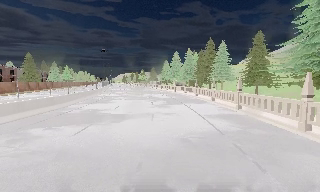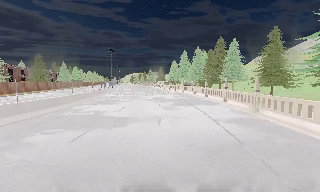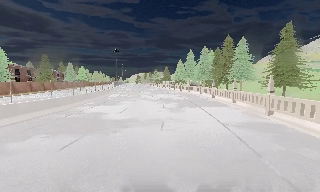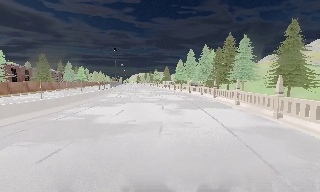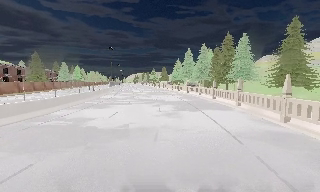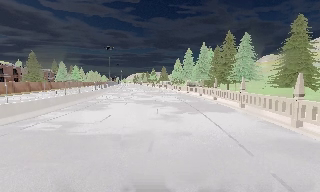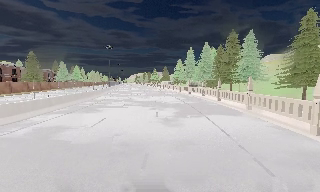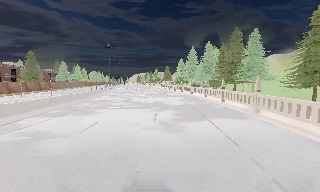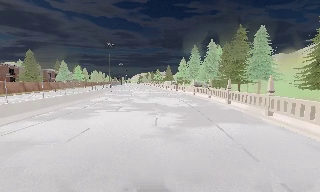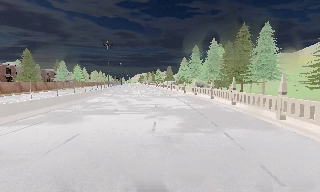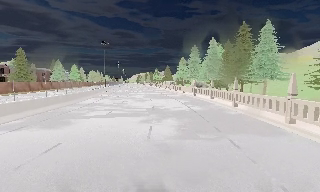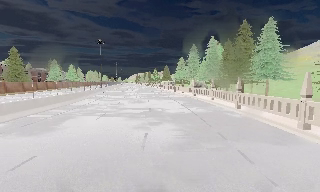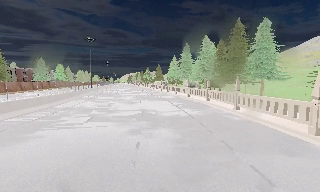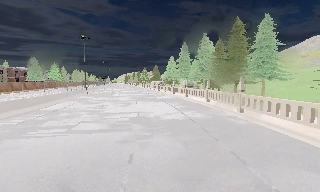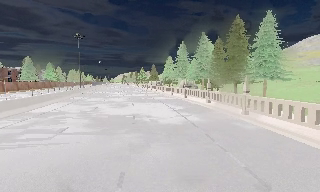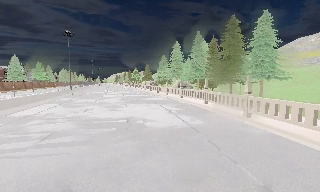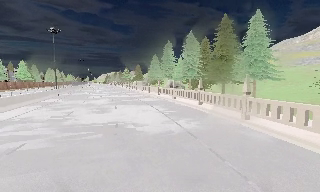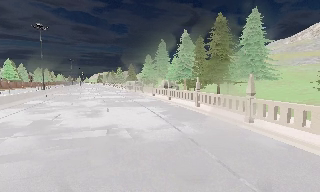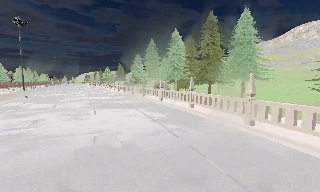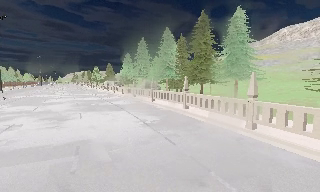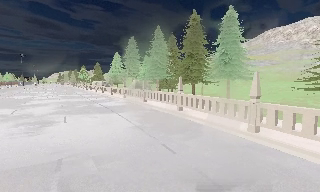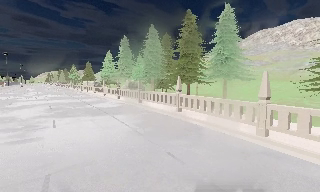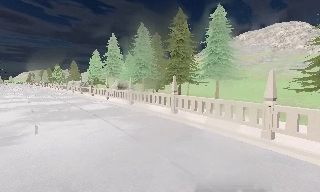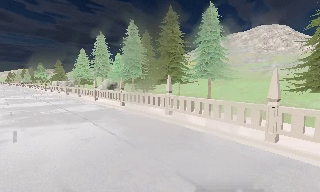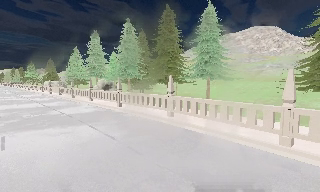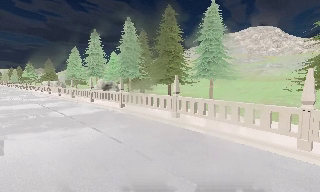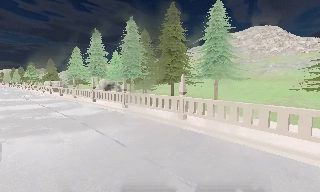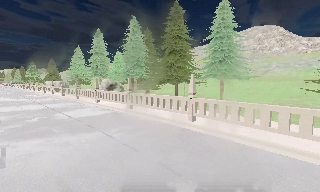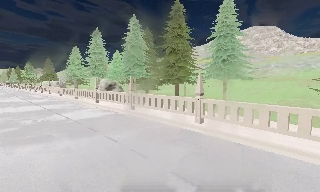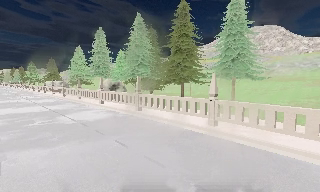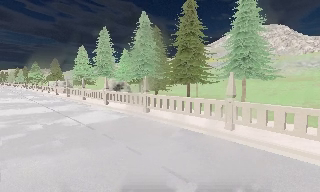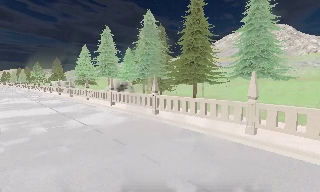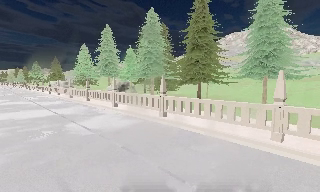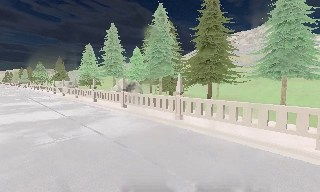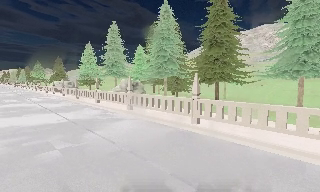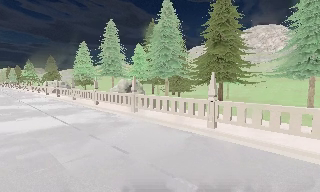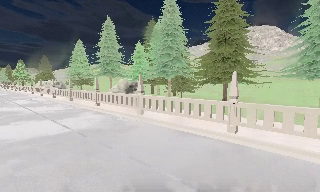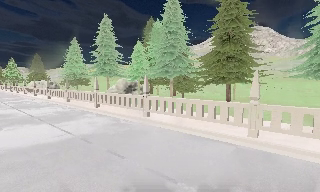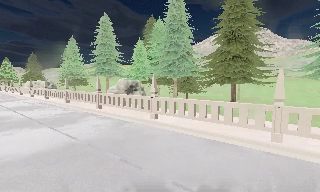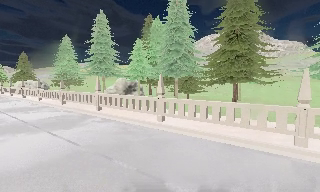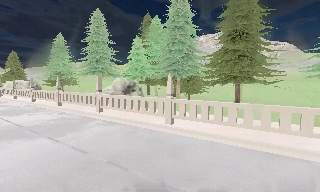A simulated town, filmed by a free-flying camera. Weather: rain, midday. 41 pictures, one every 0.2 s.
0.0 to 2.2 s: The camera travels forward, about 12 m, so what stands in front looms larger.
2.2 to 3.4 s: The camera pans to its right, which is clockwise from overhead, by about 10 degrees. It travels forward, about 6 m, so what stands in front looms larger.
3.4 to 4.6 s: The camera pans to its right, which is clockwise from overhead, by about 20 degrees. It travels forward and to its left, about 5 m, so what stands in front looms larger.
4.6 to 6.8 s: The camera travels forward and to its left, about 9 m, so what stands in front looms larger. It gains speed.
6.8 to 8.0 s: The camera pans to its right, which is clockwise from overhead, by about 10 degrees. It travels to its left and forward, about 7 m, so close, fixed things drift to the right.
The film runs forward here.
